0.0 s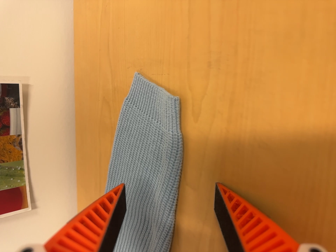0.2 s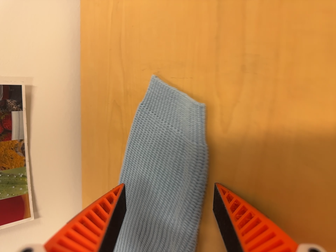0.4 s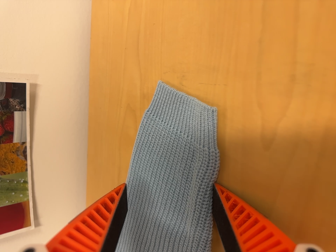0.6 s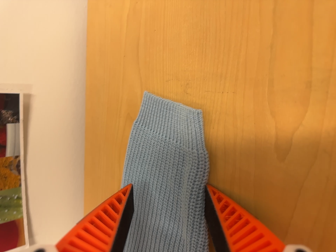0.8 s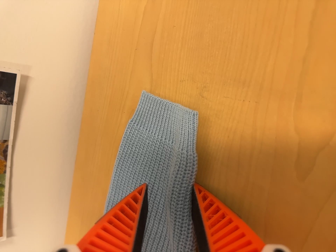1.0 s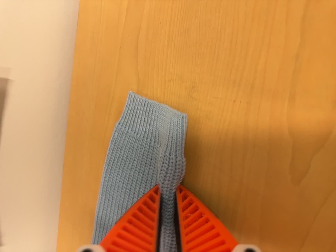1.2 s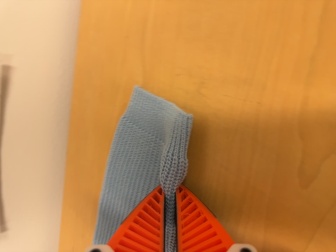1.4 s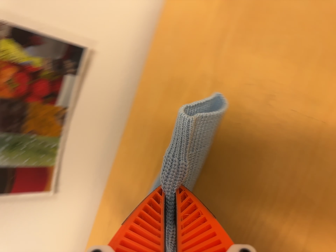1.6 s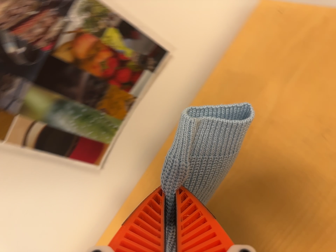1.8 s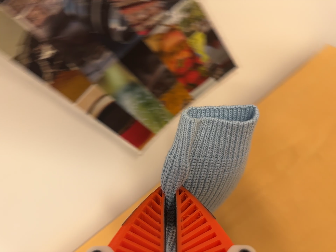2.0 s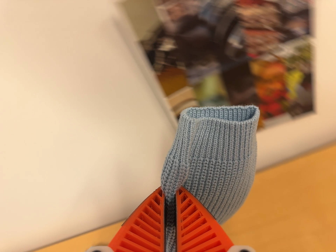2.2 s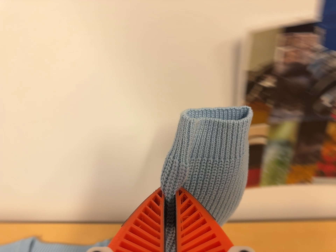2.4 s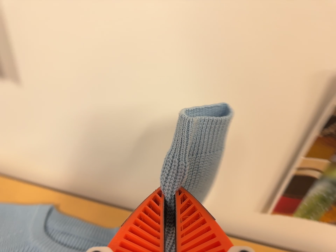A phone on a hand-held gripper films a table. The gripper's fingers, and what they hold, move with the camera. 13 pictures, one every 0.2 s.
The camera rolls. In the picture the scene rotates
clockwise.
0.0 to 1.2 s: The camera travels forward, to its left and toward the top of its view, about 12 cm, so what stands in front looms larger.
1.2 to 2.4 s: The camera travels to its left, about 50 cm, so close, fixed things drift to the right. Its aim tips toward the top of its view by about 10 degrees, and the scene shifts downward. It rolls about its line of sight by about 95 degrees, and the scene rotates clockwise.
The film runs forward here.
